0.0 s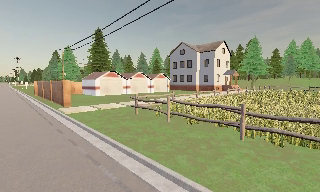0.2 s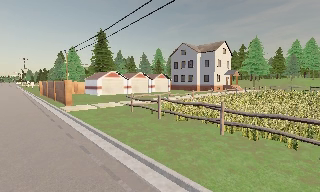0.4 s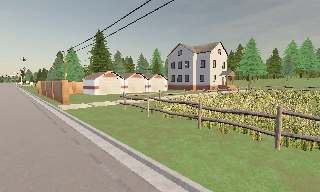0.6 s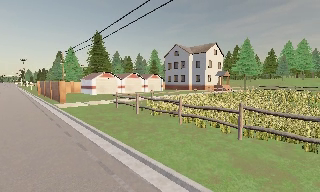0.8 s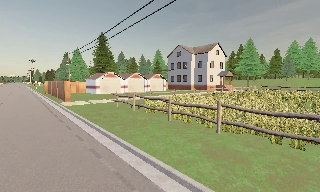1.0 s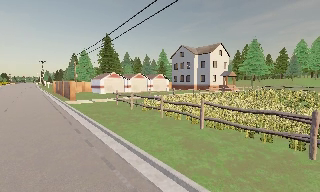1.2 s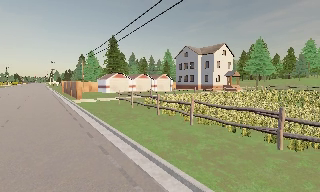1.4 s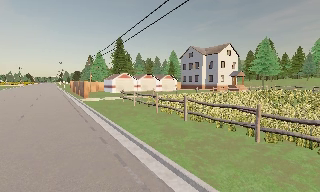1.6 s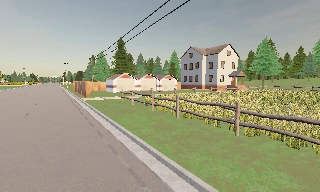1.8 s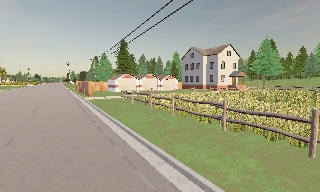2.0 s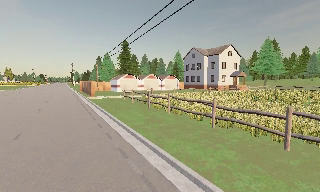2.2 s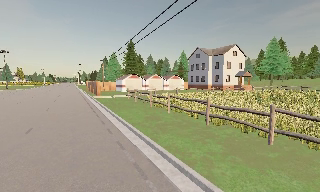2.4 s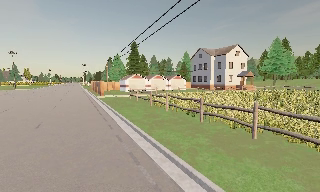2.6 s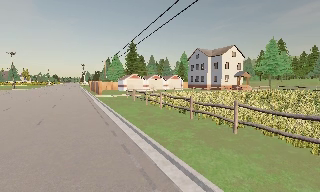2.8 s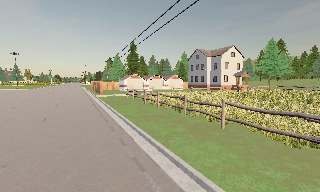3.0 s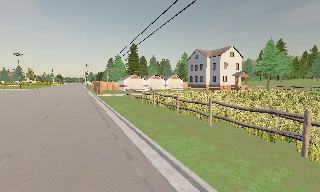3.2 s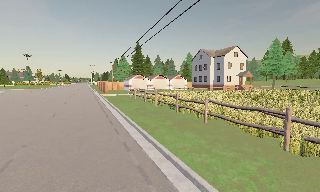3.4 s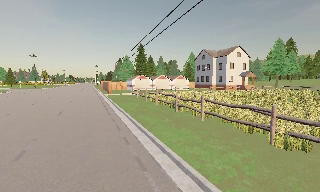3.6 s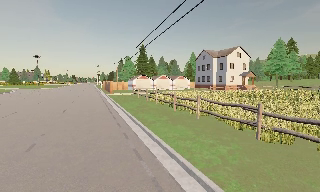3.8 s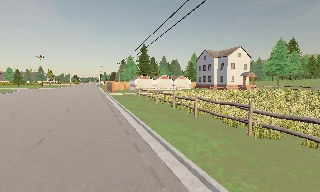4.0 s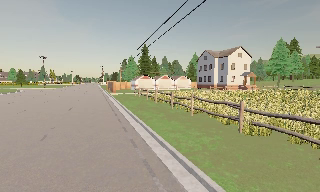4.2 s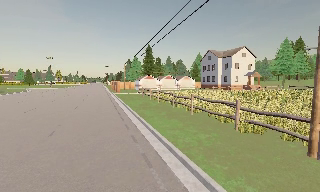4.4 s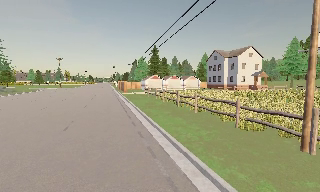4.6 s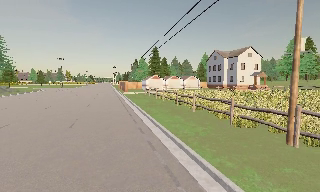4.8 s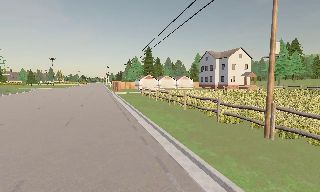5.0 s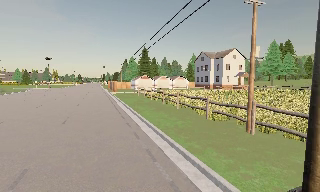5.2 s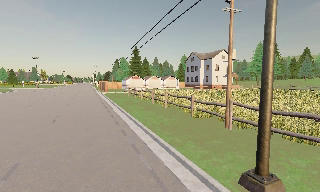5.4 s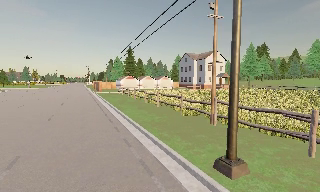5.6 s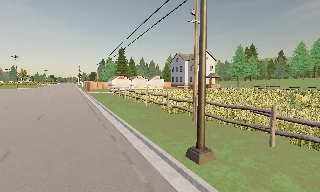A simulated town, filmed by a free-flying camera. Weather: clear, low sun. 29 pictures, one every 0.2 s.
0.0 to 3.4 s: The camera pans to its left, which is counterclockwise from overhead, by about 20 degrees. It travels backward and to its right, about 15 m, so what stands in front gets smaller.
3.4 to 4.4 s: The camera travels backward, about 2.5 m, so what stands in front gets smaller.
4.4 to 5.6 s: The scene slides to the left, as the camera pans about 10 degrees to its right. It travels backward, about 3.5 m, so what stands in front gets smaller.
The film runs backward here.
